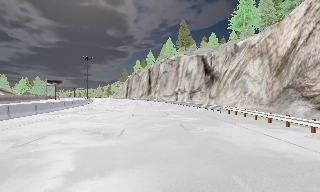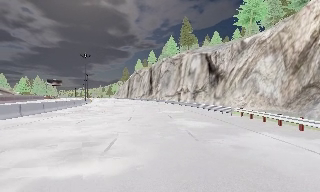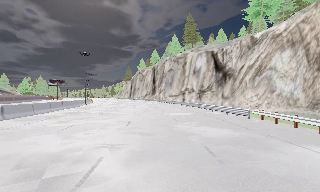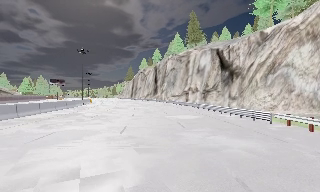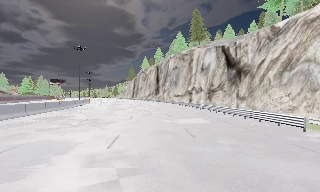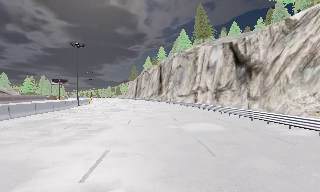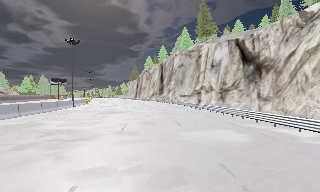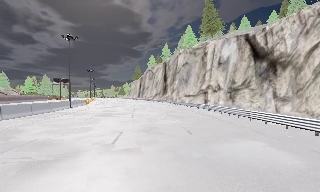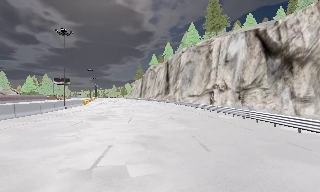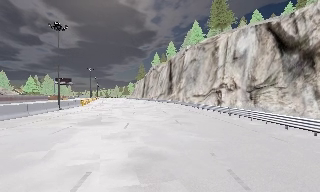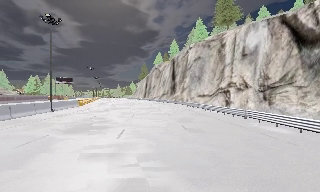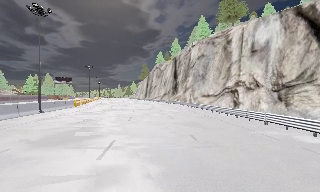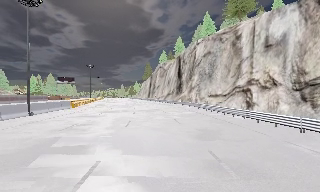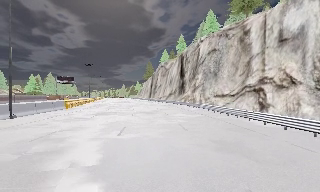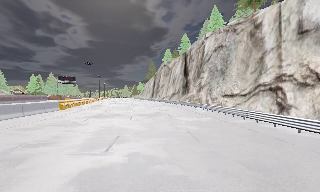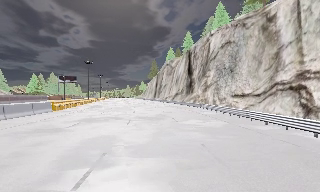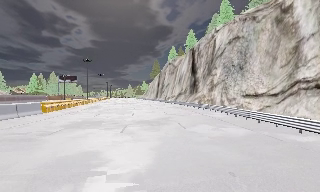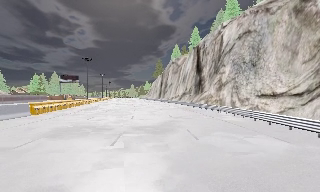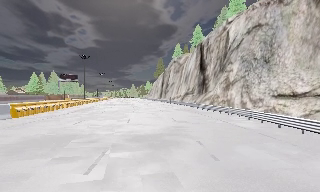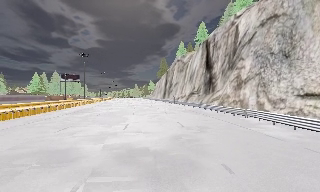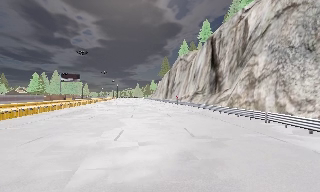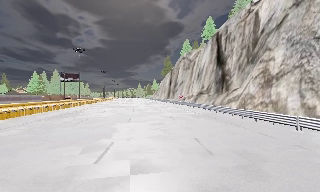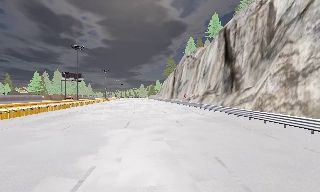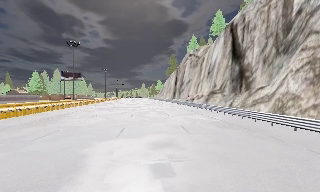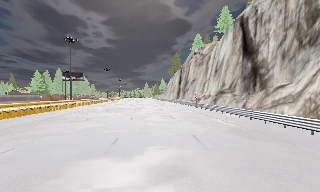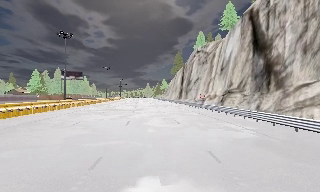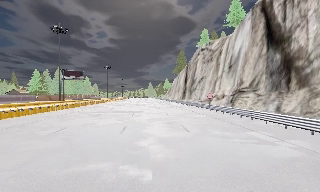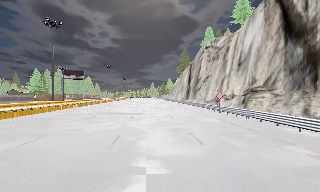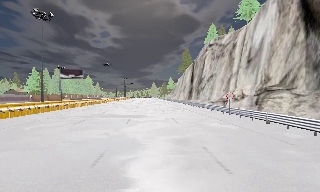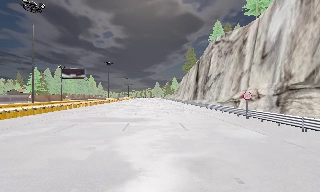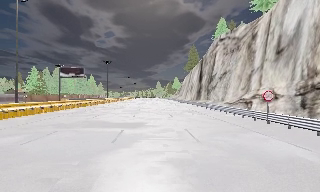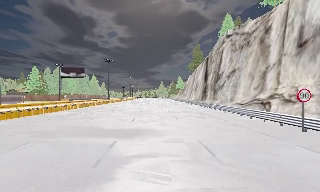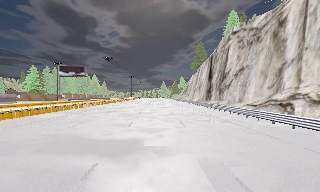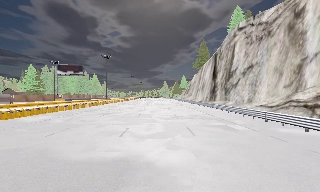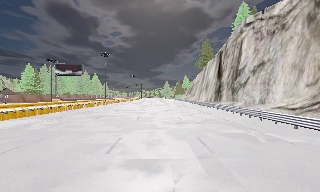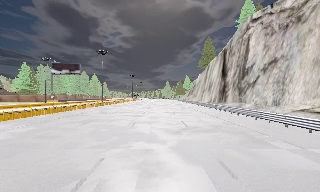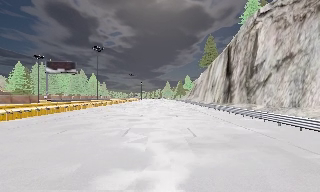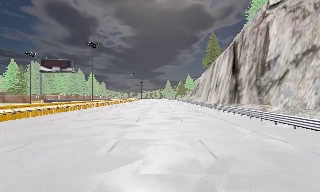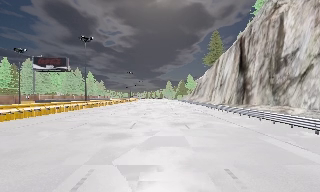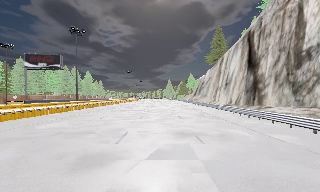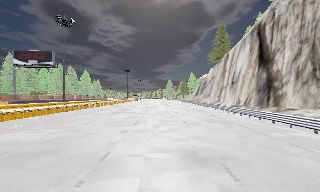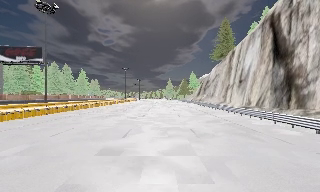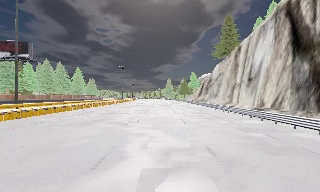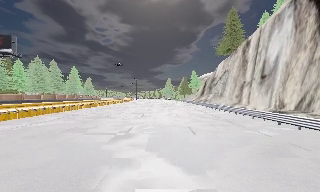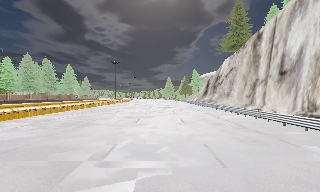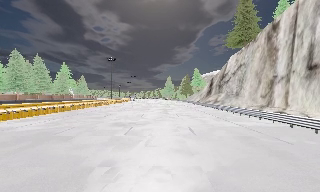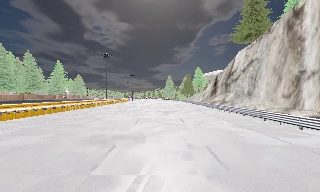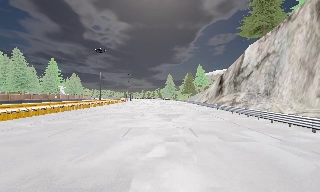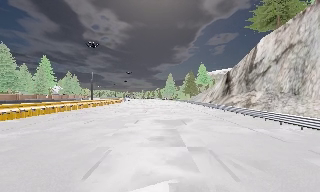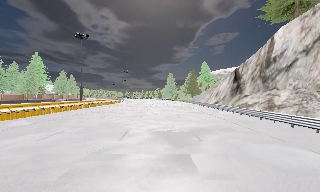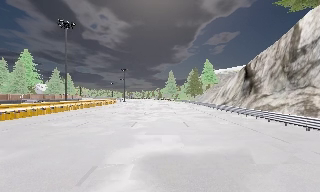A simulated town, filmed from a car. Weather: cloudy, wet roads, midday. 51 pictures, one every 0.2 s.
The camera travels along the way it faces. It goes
forward.
0.0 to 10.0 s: The scene slides to the right, as the camera pans about 25 degrees to its left. It travels forward, about 130 m, so what stands in front looms larger.
The film runs forward here.
